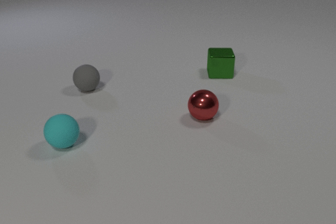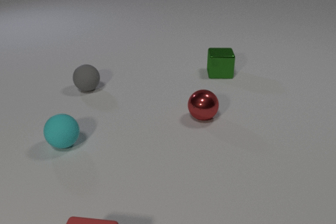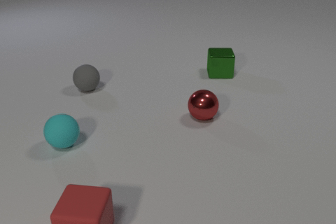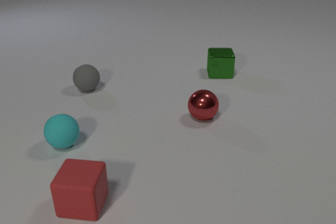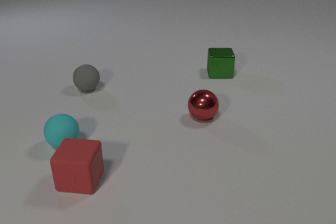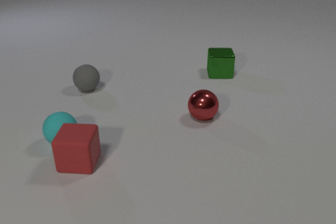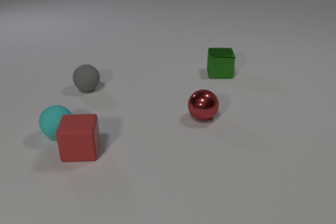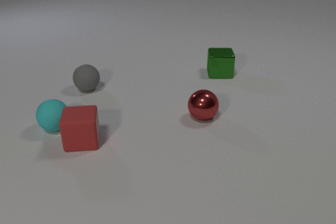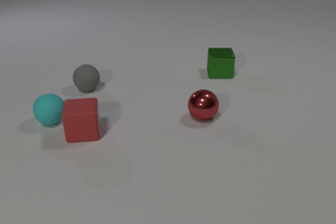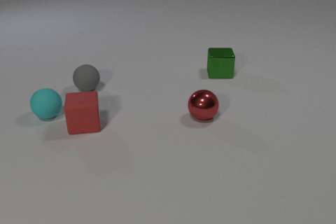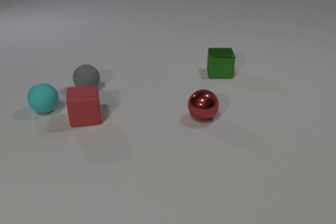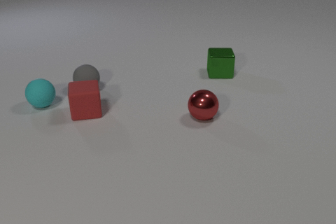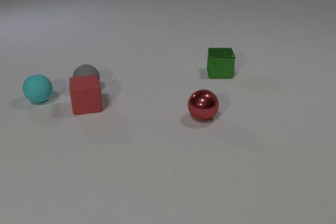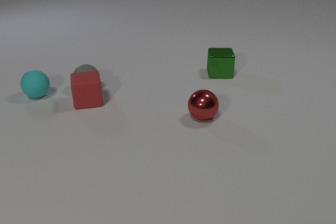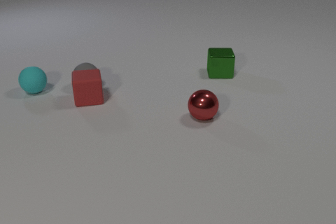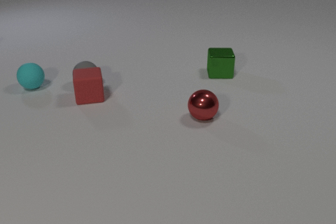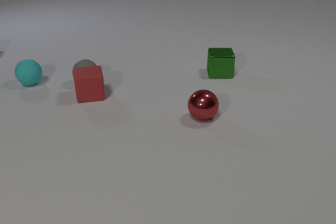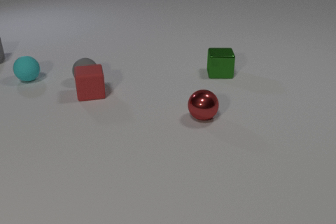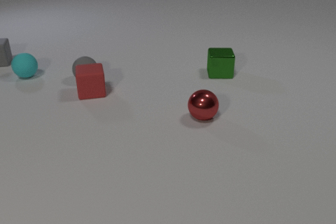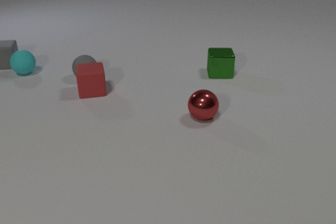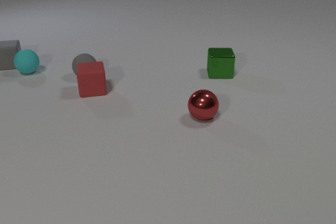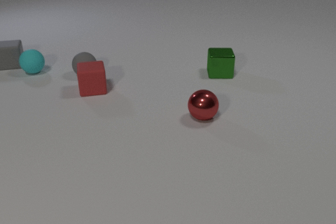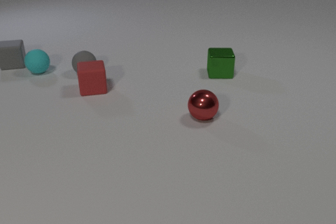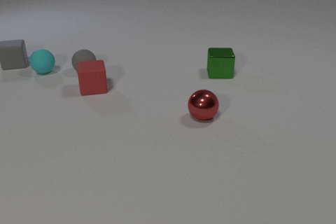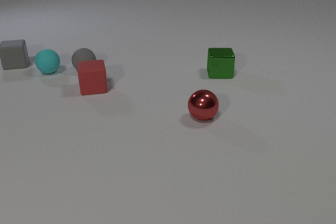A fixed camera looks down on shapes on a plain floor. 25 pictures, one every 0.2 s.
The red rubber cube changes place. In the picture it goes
away from the camera.
The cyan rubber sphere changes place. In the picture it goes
away from the camera.
0.0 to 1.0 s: The red rubber cube comes in at the bottom edge, slides away from the camera. The red rubber cube and the cyan rubber sphere collide.
1.0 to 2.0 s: The red rubber cube slides away from the camera. The cyan rubber sphere rolls away from the camera.
2.0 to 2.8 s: The red rubber cube slides away from the camera. The cyan rubber sphere rolls away from the camera. The red rubber cube and the gray rubber sphere collide.
2.8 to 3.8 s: The red rubber cube slides away from the camera. The cyan rubber sphere rolls away from the camera. The gray rubber sphere rolls away from the camera. The gray rubber cube comes in at the left edge, slides toward the camera and to the right.
3.8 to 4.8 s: The red rubber cube slides away from the camera. The cyan rubber sphere rolls to the right. The gray rubber sphere rolls away from the camera. The gray rubber cube slides to the right. The cyan rubber sphere and the gray rubber cube collide.
What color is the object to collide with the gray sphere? red.
What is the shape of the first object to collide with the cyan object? cube.
How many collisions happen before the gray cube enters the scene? 2.
